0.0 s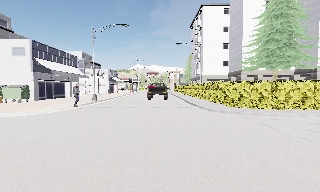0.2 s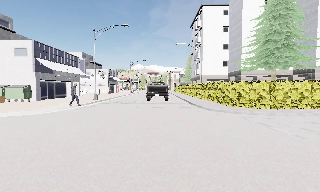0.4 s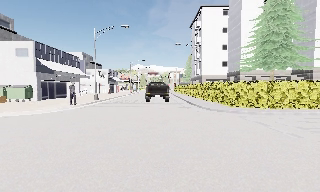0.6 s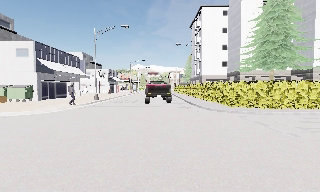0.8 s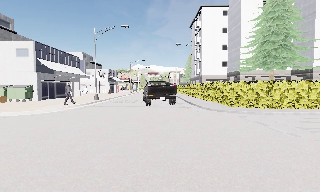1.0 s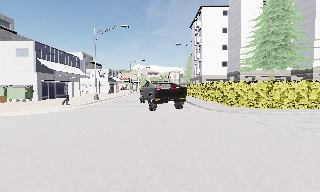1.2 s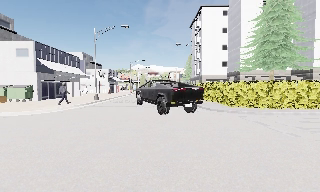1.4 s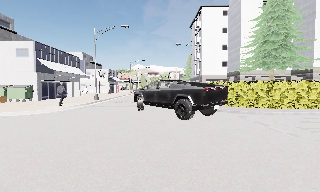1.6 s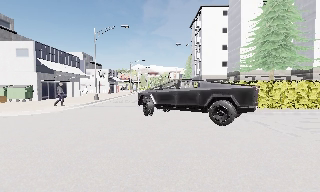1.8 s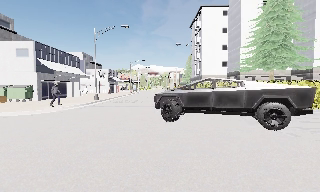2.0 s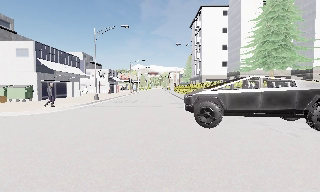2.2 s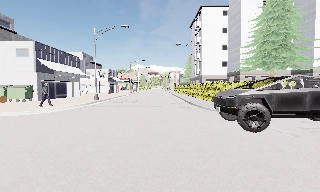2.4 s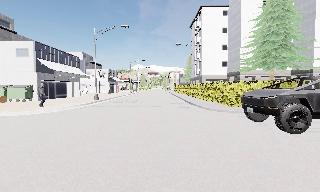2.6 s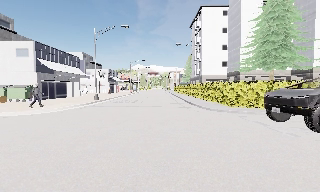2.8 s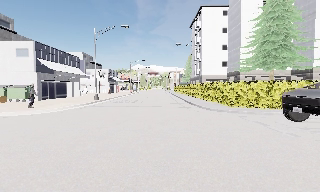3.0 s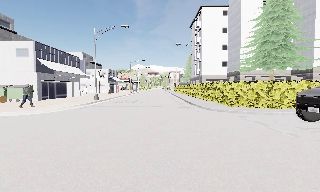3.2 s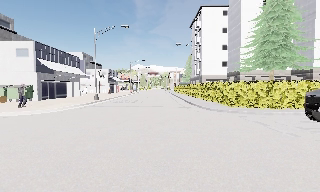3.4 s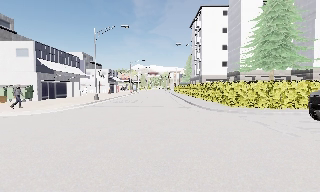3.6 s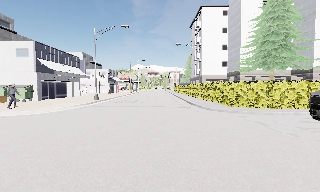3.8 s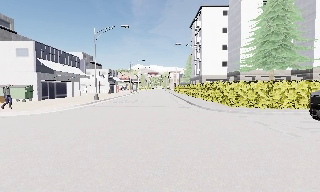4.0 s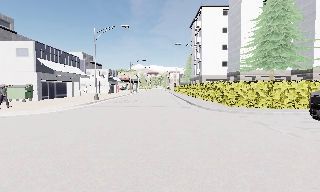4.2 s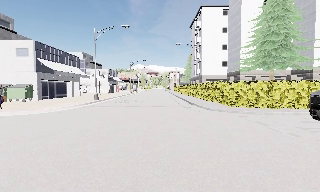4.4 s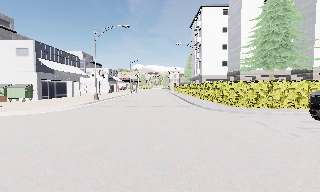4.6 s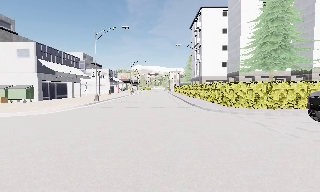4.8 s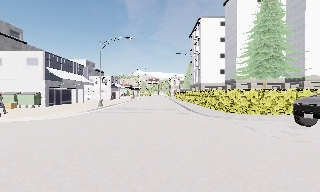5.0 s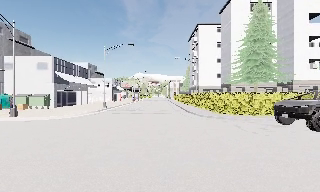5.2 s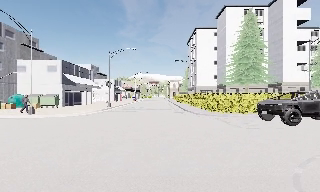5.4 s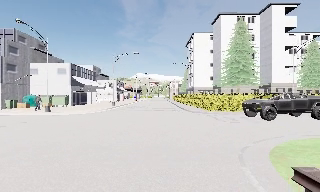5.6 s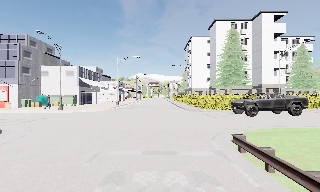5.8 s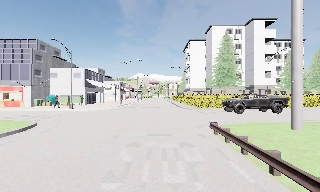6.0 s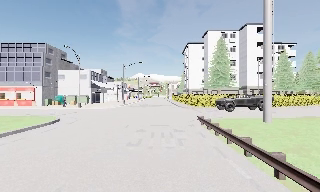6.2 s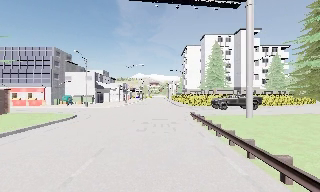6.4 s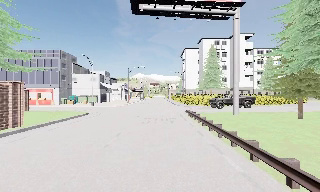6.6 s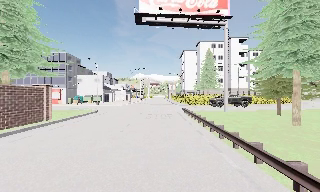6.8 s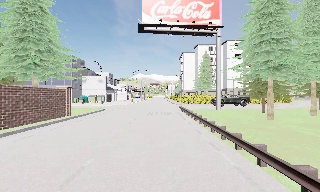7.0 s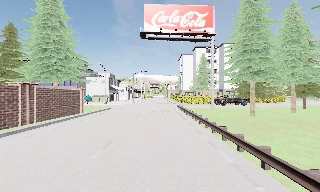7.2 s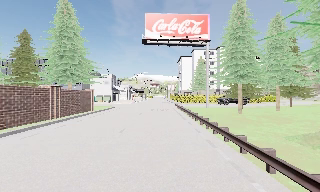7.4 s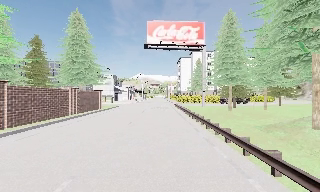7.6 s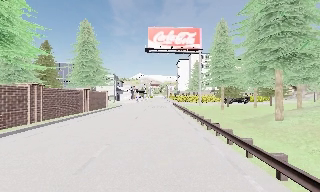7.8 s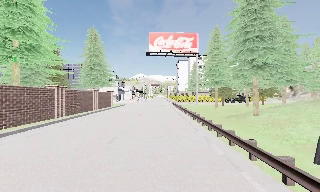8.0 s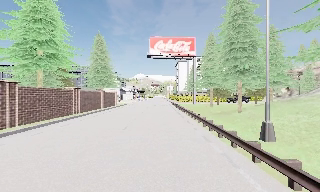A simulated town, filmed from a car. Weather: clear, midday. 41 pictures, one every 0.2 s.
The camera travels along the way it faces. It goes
backward.
0.0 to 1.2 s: The camera shifts only a little, or ends up much as it began.
1.2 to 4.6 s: The camera keeps its place and its aim.
4.6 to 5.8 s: The camera travels backward, about 10 m, so what stands in front gets smaller. It gains speed.
5.8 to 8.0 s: The camera travels backward, about 25 m, so what stands in front gets smaller.
The film runs backward here.
